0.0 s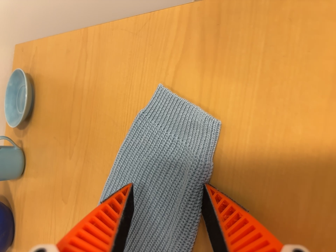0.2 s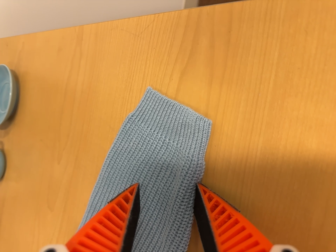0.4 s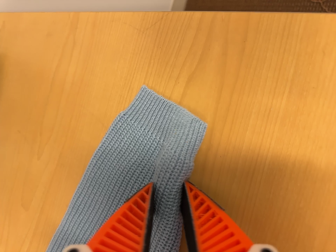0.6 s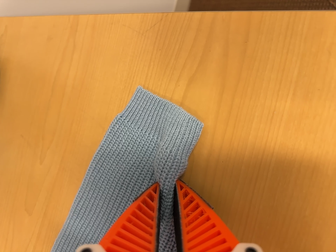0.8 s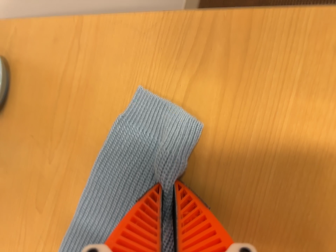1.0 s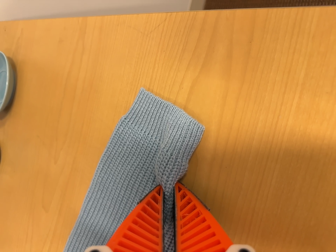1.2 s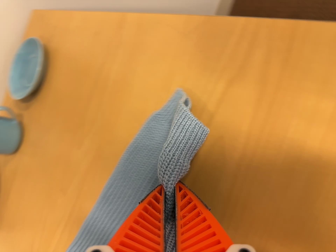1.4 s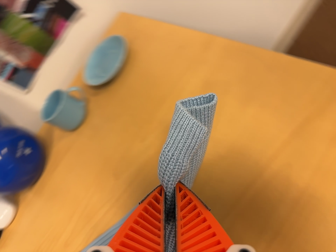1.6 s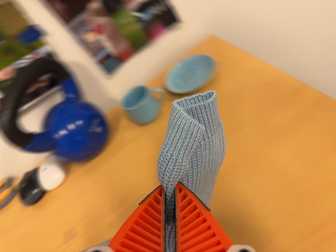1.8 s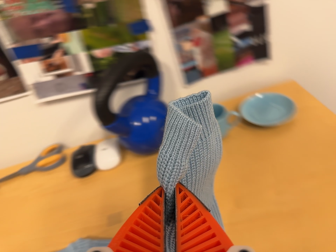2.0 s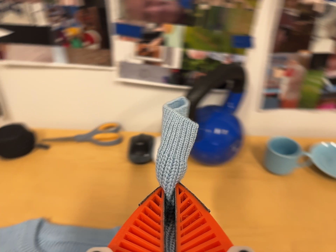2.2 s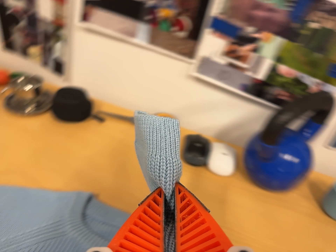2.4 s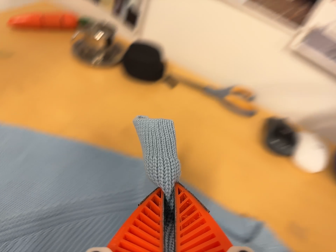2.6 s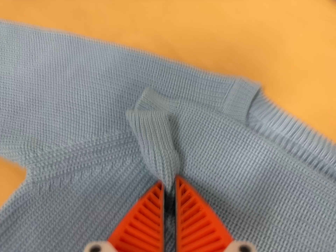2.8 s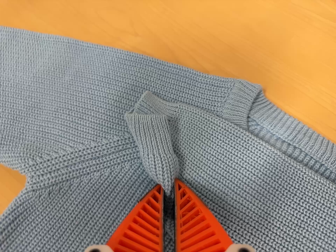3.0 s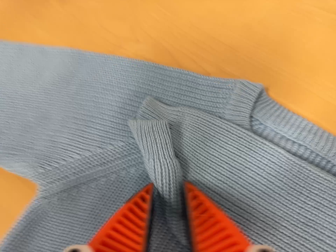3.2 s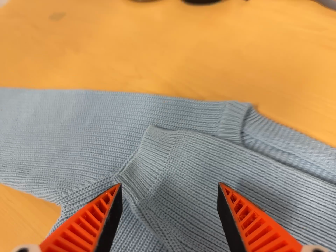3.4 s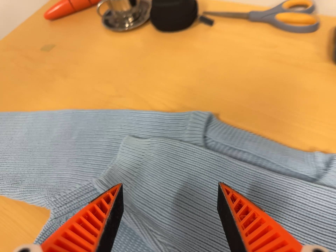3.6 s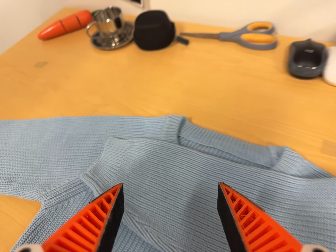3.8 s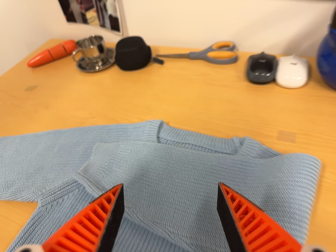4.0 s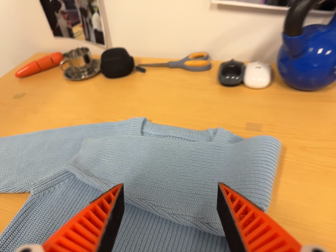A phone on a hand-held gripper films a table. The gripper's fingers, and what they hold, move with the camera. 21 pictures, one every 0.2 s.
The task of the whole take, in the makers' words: right arm across.
0.0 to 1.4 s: The camera travels to its left, about 12 cm, so close, fixed things drift to the right. It rolls about its line of sight by about 30 degrees, and the scene rotates clockwise.
1.4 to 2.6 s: The camera swings to its left by about 35 degrees, and the scene slides to the right. It travels to its left, about 50 cm, so close, fixed things drift to the right. Its aim tips toward the bottom of its view by about 15 degrees, and the scene shifts upward. It rolls about its line of sight by about 85 degrees, and the scene rotates clockwise.
2.6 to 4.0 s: The camera travels backward, toward the bottom of its view and to its right, about 30 cm, so what stands in front gets smaller. Its aim tips toward the top of its view by about 25 degrees. It rolls about its line of sight by about 20 degrees, and the scene rotates counterclockwise.
The film runs forward here.
